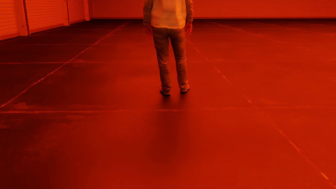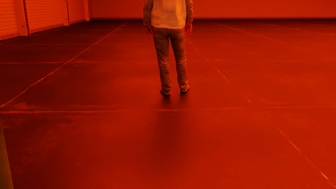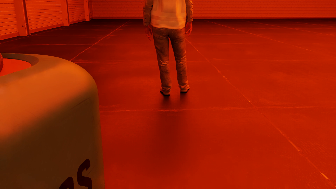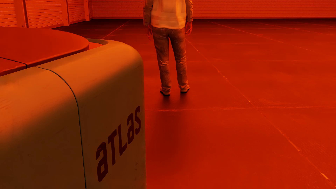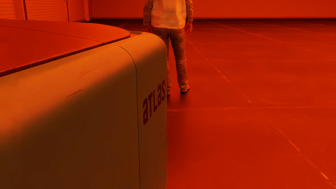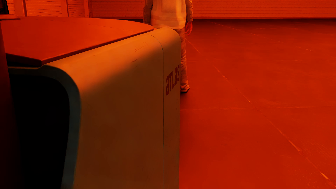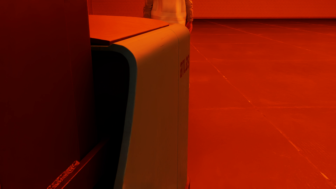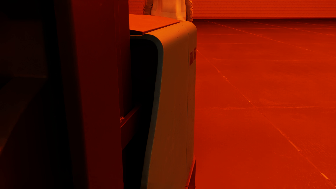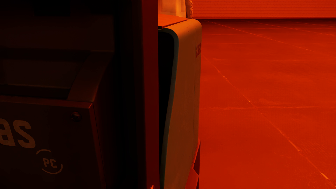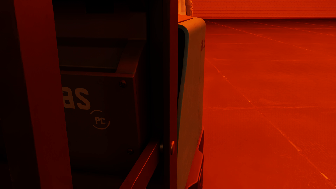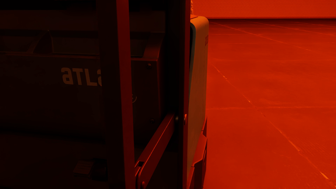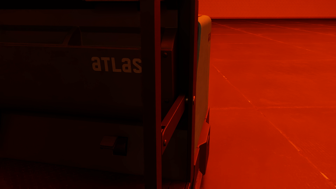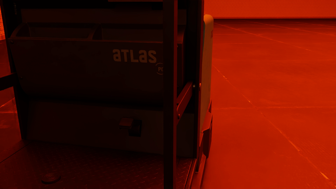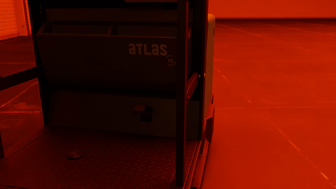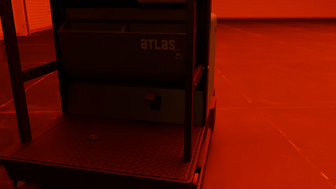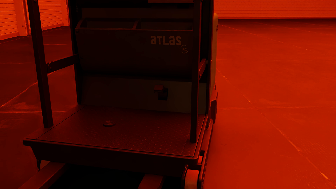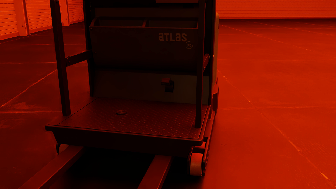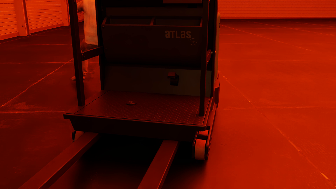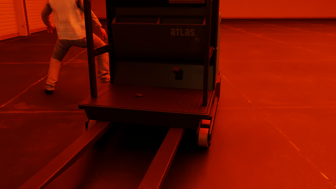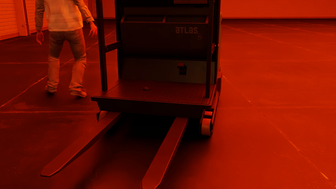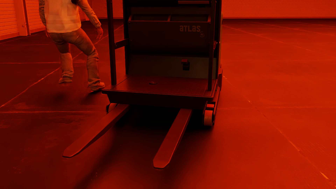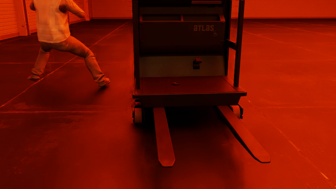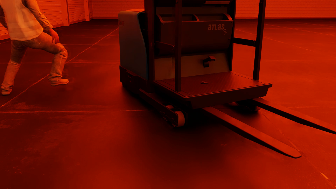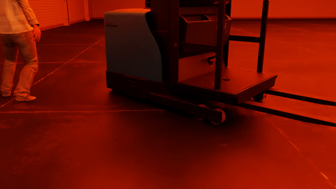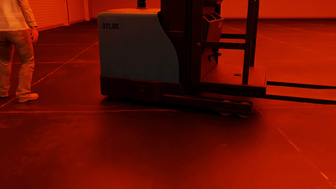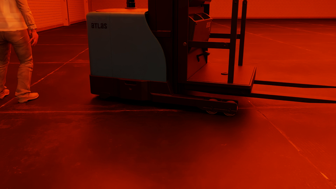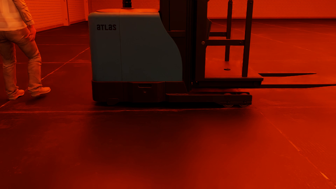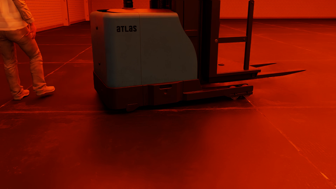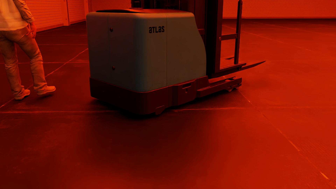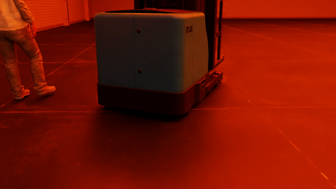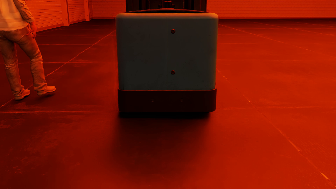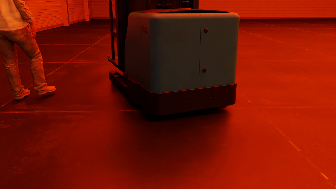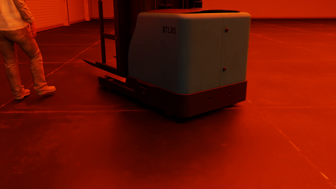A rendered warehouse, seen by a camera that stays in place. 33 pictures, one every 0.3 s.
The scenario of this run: Near miss between a forklift and a person.
